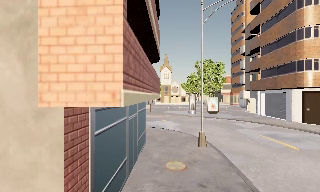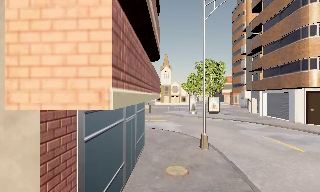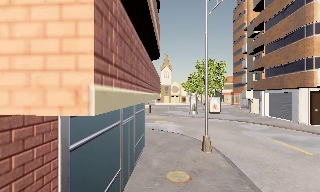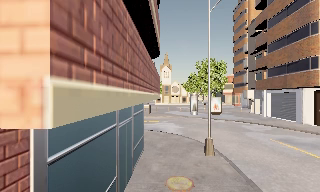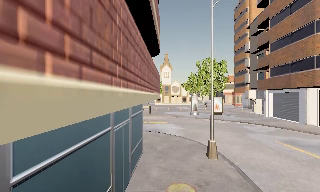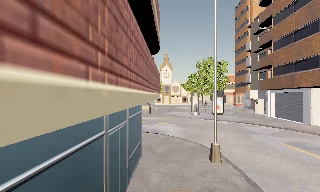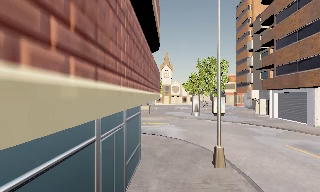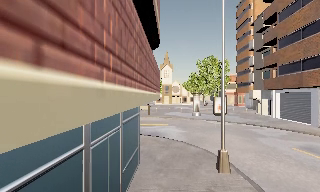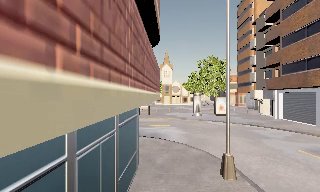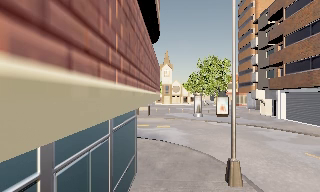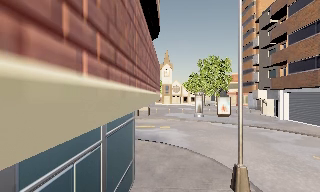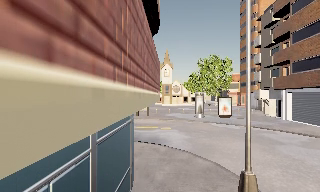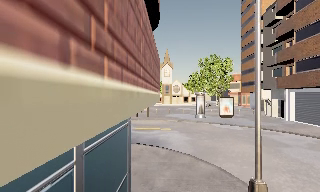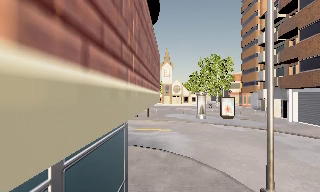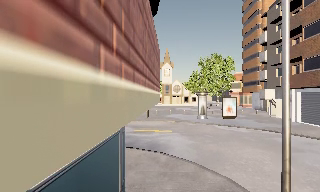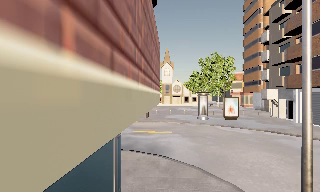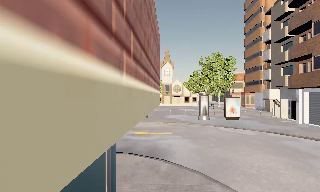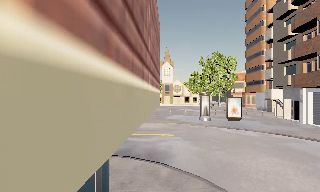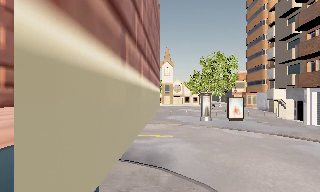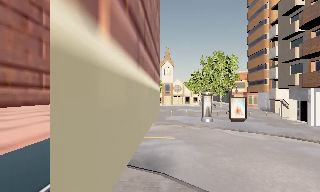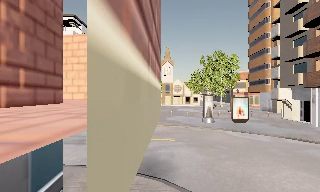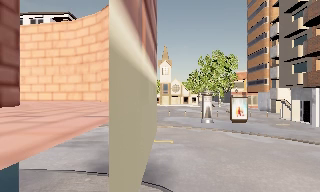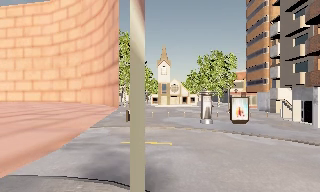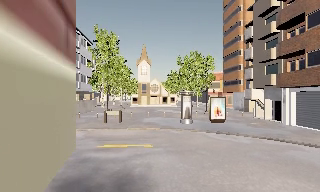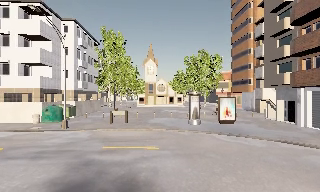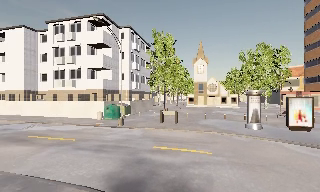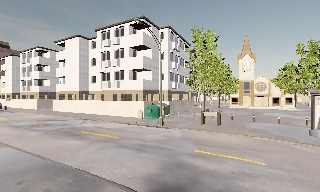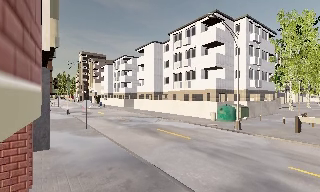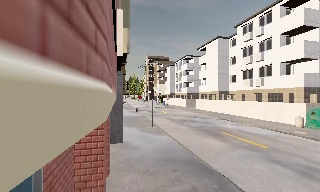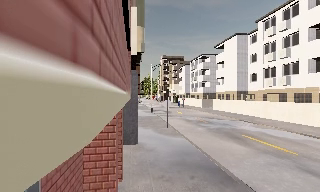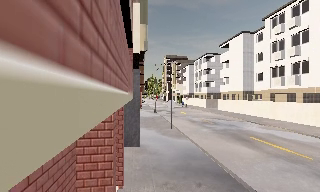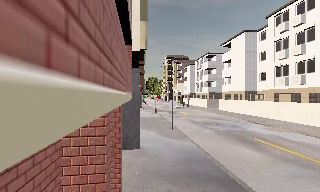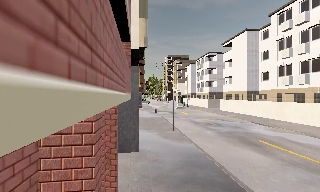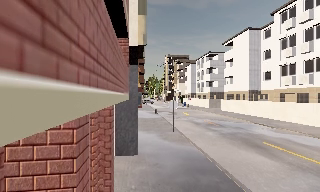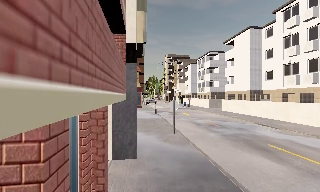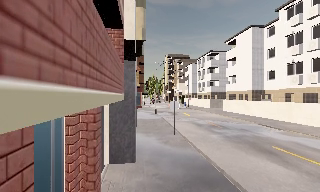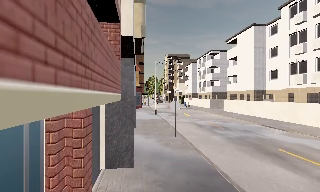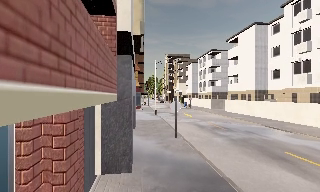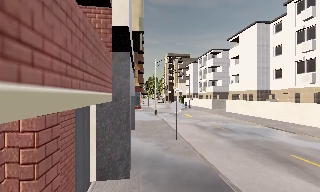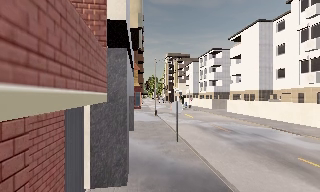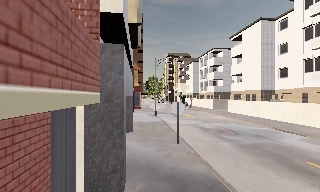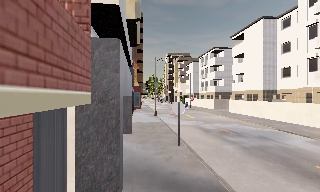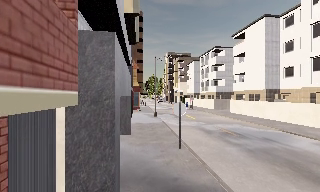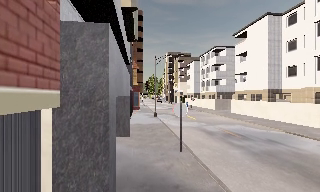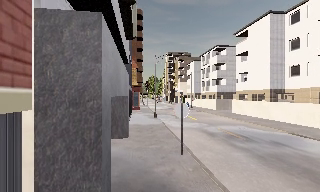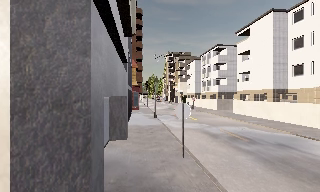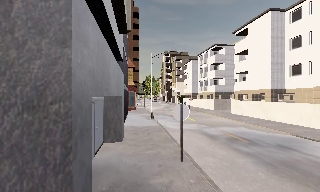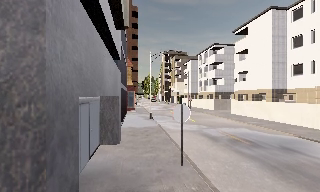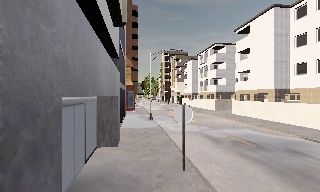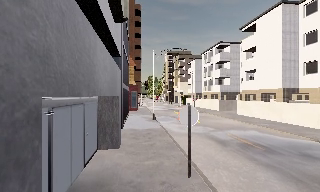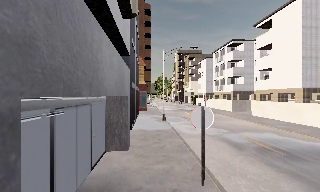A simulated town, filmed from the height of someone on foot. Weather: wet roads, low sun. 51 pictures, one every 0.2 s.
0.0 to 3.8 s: The camera travels forward, about 7 m, so what stands in front looms larger.
3.8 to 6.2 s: The camera pans to its left, which is counterclockwise from overhead, by about 80 degrees. It travels forward, about 4.5 m.
6.2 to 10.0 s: The camera travels forward, about 7 m, so what stands in front looms larger.
The film runs forward here.
